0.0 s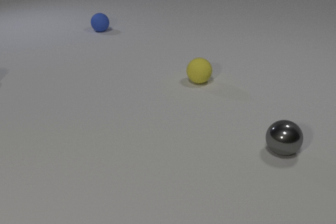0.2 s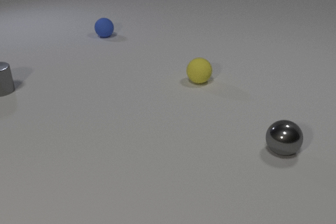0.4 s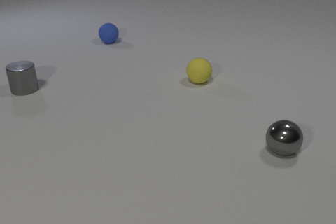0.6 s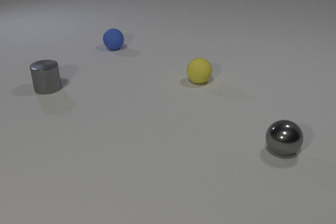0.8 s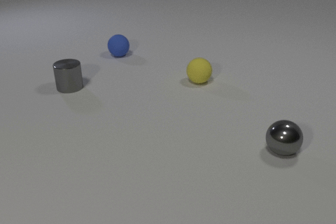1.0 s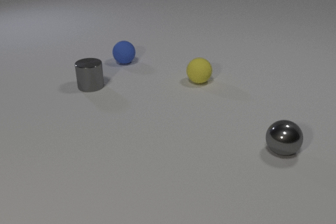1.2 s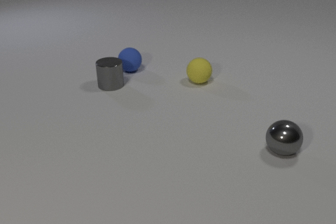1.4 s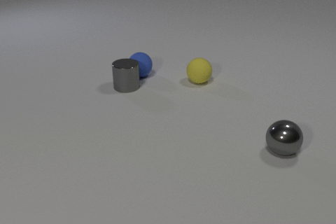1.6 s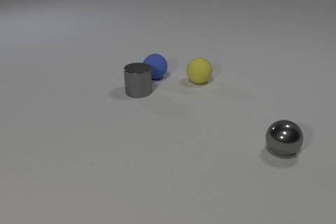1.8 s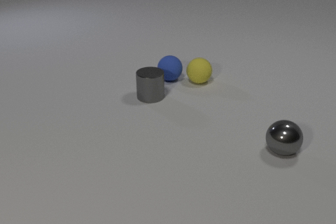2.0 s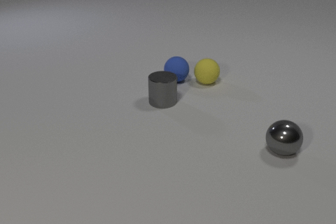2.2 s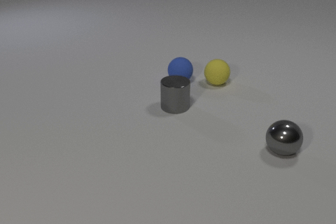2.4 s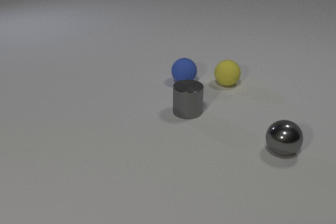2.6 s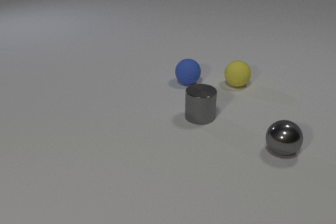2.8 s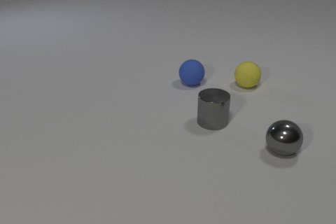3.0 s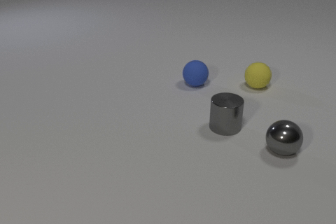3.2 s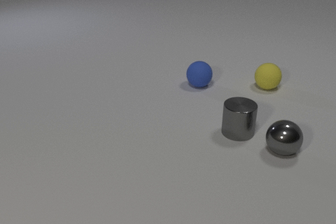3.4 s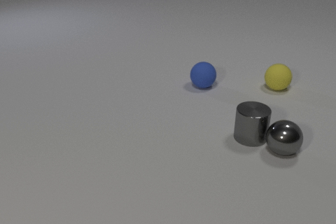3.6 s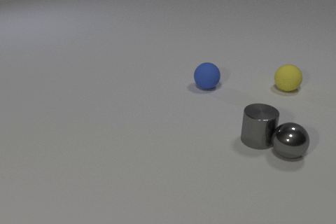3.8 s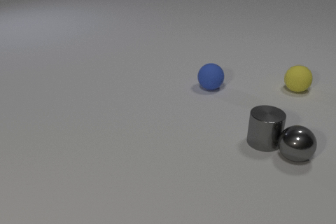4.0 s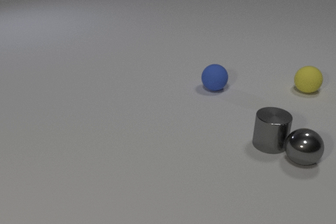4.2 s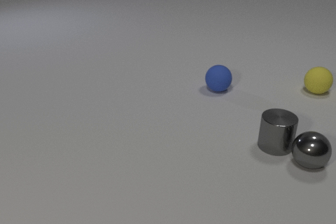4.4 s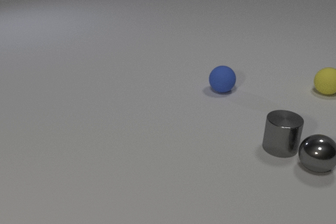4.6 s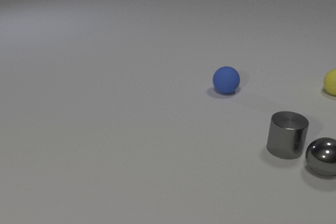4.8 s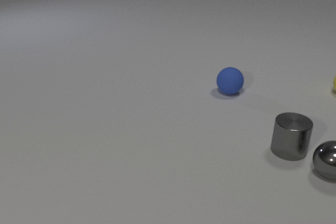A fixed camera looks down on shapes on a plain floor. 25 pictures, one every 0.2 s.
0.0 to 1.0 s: The gray metal cylinder comes in at the left edge, slides to the right. The blue rubber sphere rolls toward the camera.
1.0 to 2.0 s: The gray metal cylinder slides to the right and toward the camera. The blue rubber sphere rolls to the right and toward the camera. The yellow rubber sphere rolls to the right. The gray metal cylinder and the blue rubber sphere collide. The blue rubber sphere and the yellow rubber sphere collide.
2.0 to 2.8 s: The gray metal cylinder slides to the right and toward the camera. The blue rubber sphere rolls to the right and toward the camera. The yellow rubber sphere rolls to the right.
2.8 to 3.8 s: The gray metal cylinder slides to the right and toward the camera. The blue rubber sphere rolls to the right and toward the camera. The yellow rubber sphere rolls to the right. The gray metal sphere rolls to the right. The gray metal cylinder and the gray metal sphere collide.
3.8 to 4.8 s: The gray metal cylinder slides to the right. The blue rubber sphere rolls to the right. The yellow rubber sphere rolls to the right. The gray metal sphere rolls to the right and toward the camera.
How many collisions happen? 3.
Are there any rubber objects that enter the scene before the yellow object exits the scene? no.
How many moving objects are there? 4.
